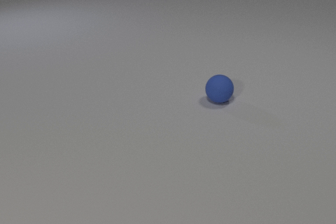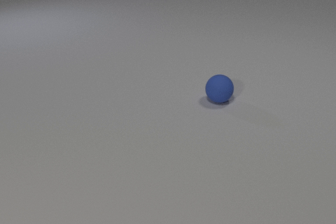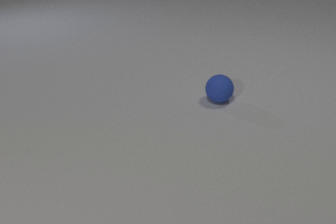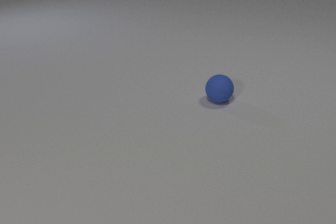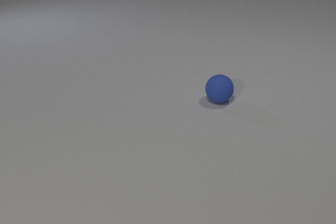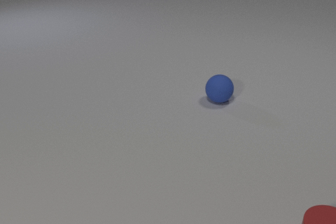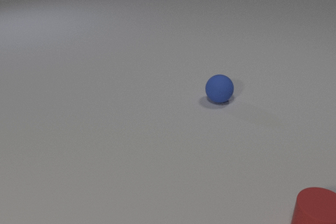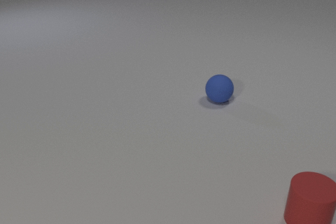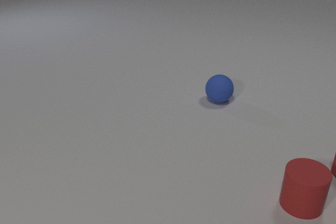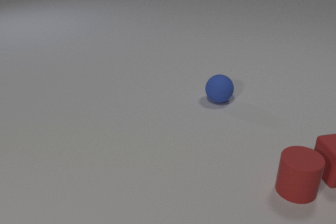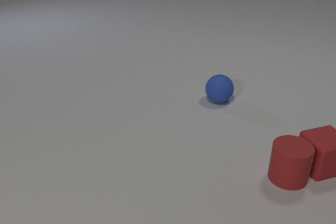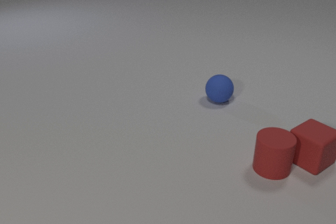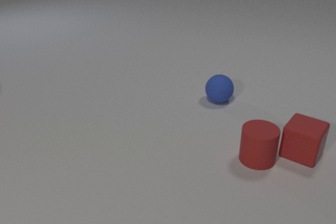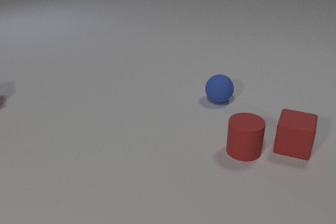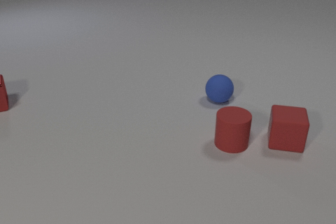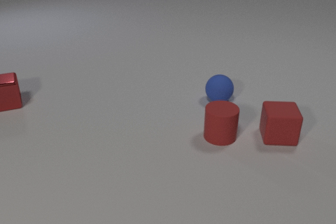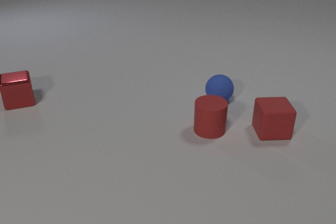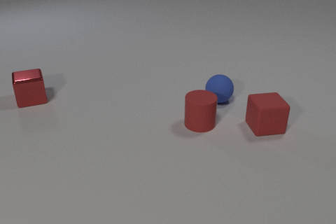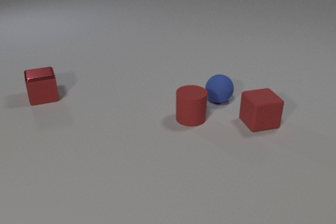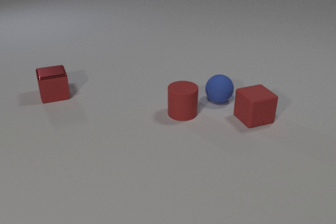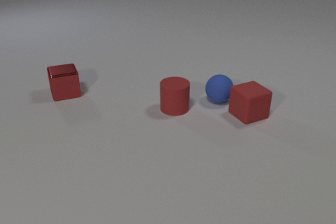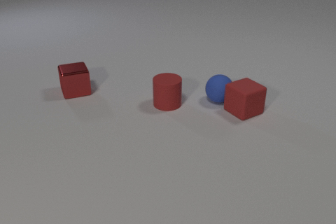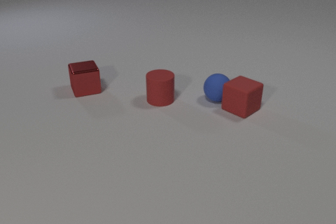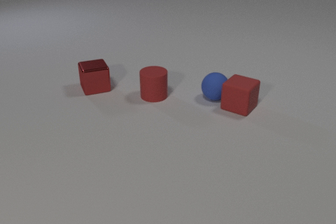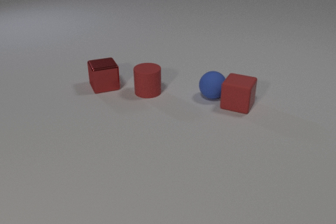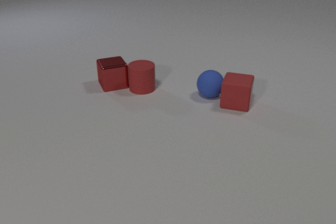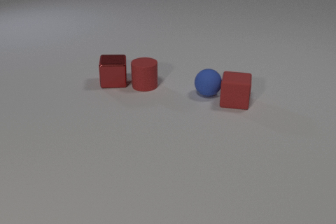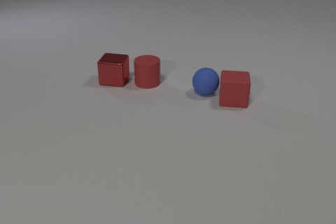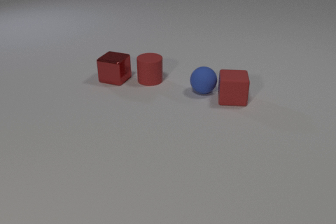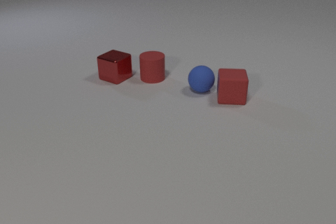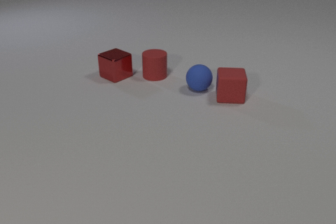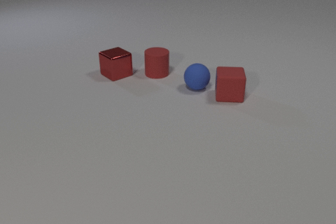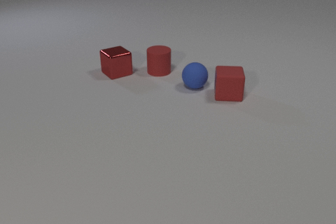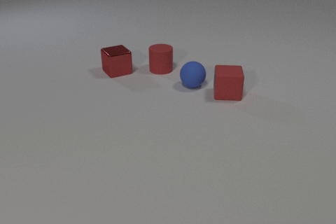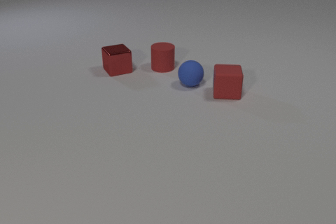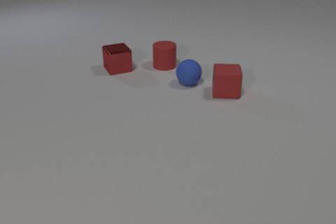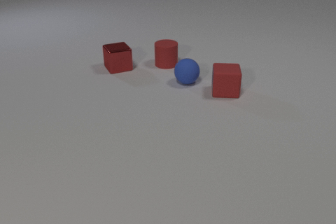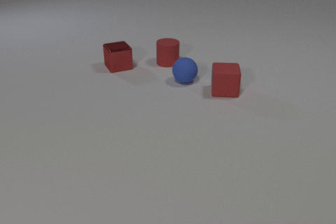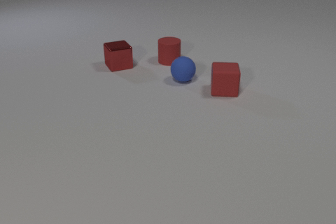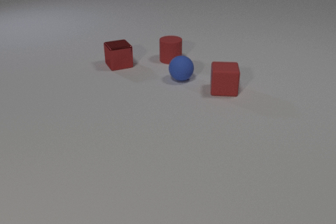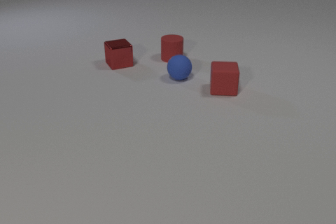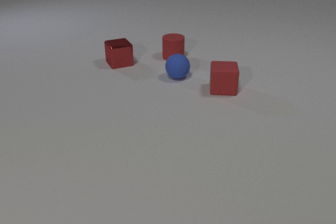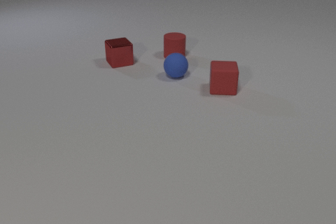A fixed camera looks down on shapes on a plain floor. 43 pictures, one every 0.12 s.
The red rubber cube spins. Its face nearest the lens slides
to the right.
The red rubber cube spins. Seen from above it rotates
counterclockwise.
0.00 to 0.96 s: The red rubber cylinder comes in at the bottom edge, slides away from the camera.
0.96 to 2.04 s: The red rubber cylinder slides away from the camera and to the left. The red rubber cube slides to the left and away from the camera, spins so that its near face slides to the right, counterclockwise seen from above. The red metal cube comes in at the left edge, slides to the right. The red rubber cylinder and the red rubber cube collide.
2.04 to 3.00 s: The red rubber cylinder slides away from the camera and to the left. The red rubber cube slides away from the camera and to the left, spins counterclockwise seen from above by about 60 degrees, its near face sliding to the right. The blue rubber sphere rolls away from the camera and to the left. The red metal cube slides to the right. The red rubber cube and the blue rubber sphere collide. The red rubber cylinder and the red metal cube collide.
3.00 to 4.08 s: The red rubber cylinder slides away from the camera and to the right. The red rubber cube slides away from the camera and to the left. The blue rubber sphere rolls away from the camera and to the left. The red metal cube slides away from the camera, spins so that its near face slides to the left, clockwise seen from above.
4.08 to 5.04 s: The red rubber cylinder slides away from the camera. The red rubber cube slides away from the camera. The blue rubber sphere rolls away from the camera and to the left. The red metal cube slides away from the camera.
What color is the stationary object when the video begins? blue.
Are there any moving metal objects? yes.
What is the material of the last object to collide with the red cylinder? metal.
